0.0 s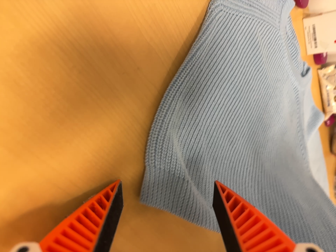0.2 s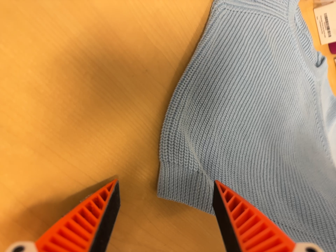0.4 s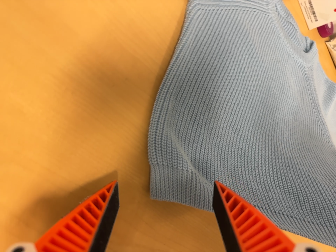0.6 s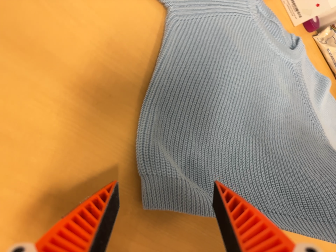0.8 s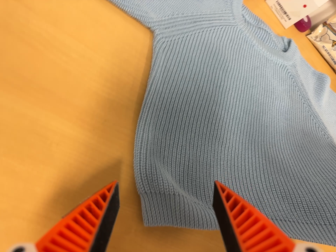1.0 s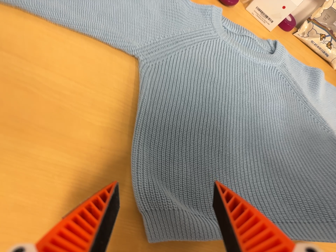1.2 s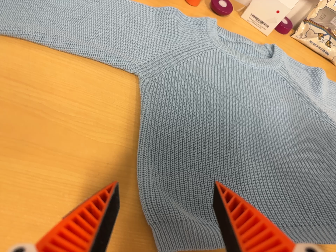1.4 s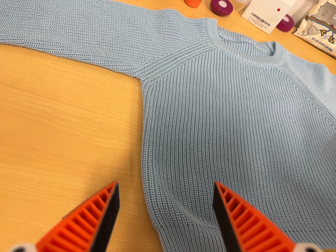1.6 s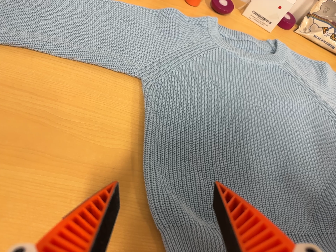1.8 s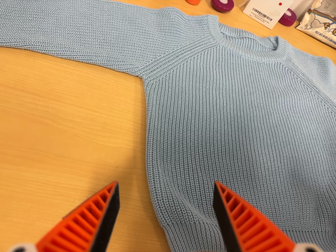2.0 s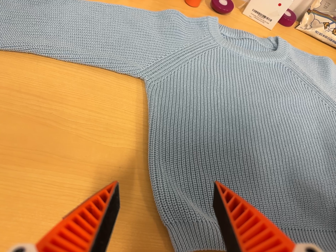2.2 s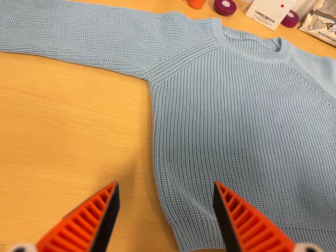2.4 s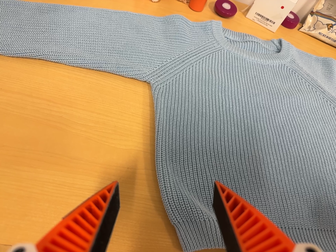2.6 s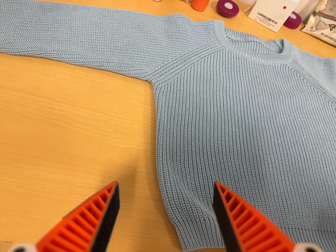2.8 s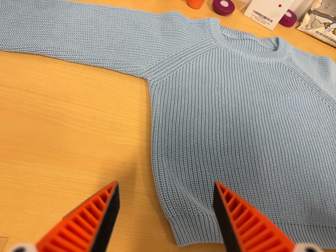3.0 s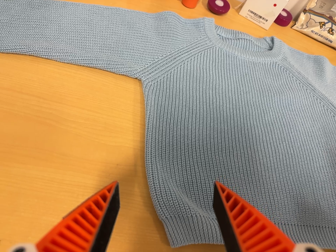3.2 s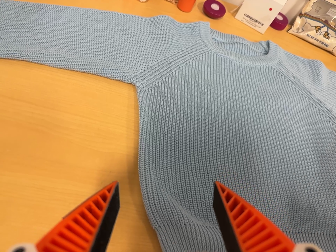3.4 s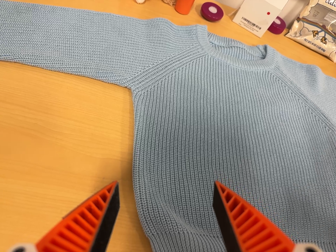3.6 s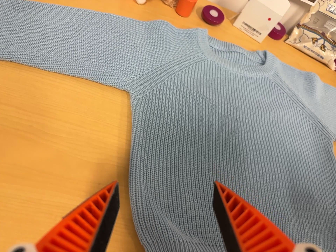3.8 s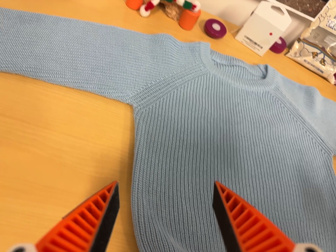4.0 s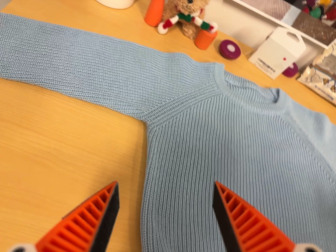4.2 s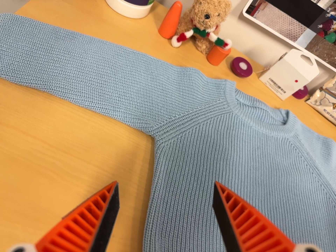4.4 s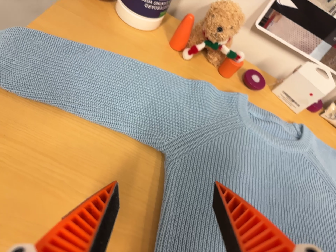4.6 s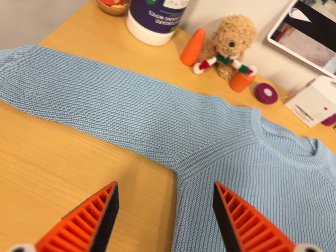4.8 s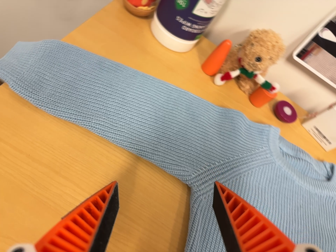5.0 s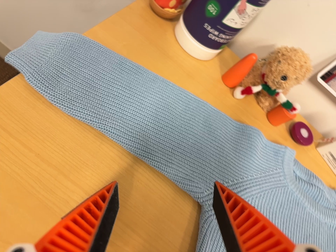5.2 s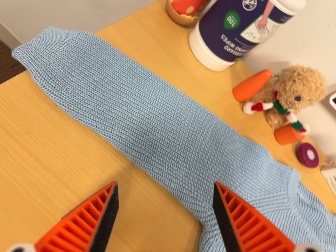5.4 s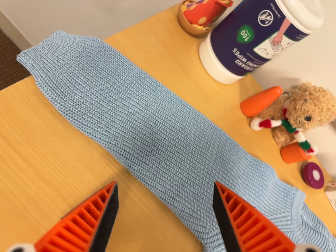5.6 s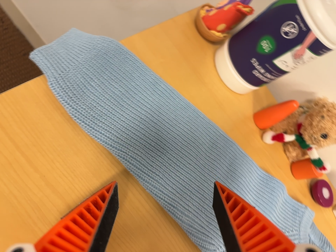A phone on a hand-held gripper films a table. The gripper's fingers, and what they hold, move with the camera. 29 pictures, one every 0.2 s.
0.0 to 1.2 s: The camera pans to its left by about 15 degrees. It travels to its right and backward, about 14 cm. Its aim tips toward the top of its view by about 10 degrees, and the scene shifts downward. It rolls about its line of sight by about 35 degrees, and the scene rotates counterclockwise.
1.2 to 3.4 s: The camera shifts only a little, or ends up much as it began.
3.4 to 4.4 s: The camera travels toward the top of its view and to its left, about 9 cm, so close, fixed things drift downward. It rolls about its line of sight by about 10 degrees, and the scene rotates clockwise.
4.4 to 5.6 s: The camera travels to its left, toward the top of its view and forward, about 14 cm, so close, fixed things drift to the right. It rolls about its line of sight by about 25 degrees, and the scene rotates clockwise.
The film runs backward here.
